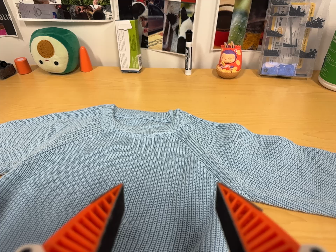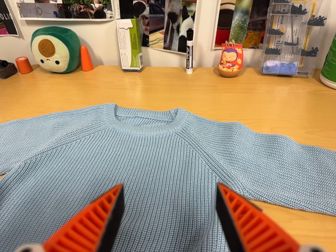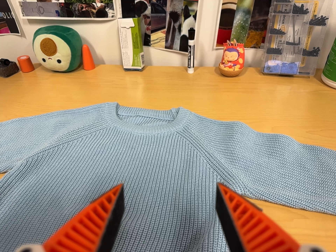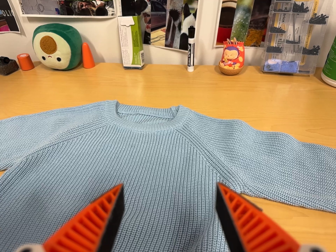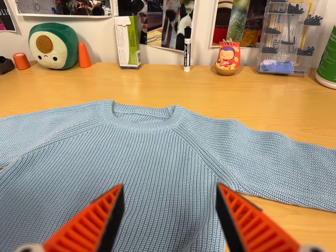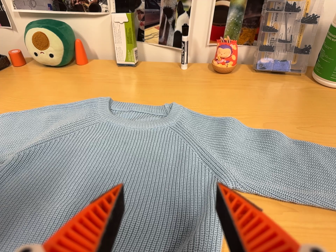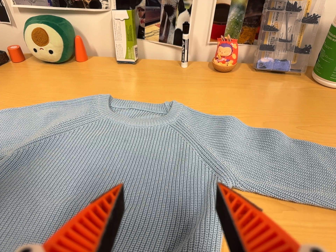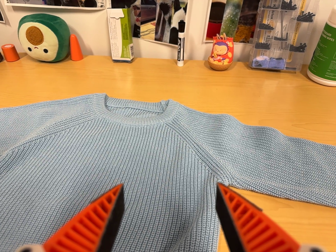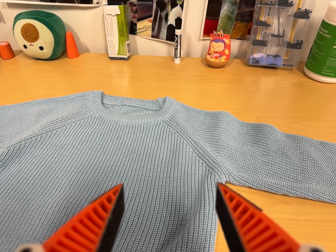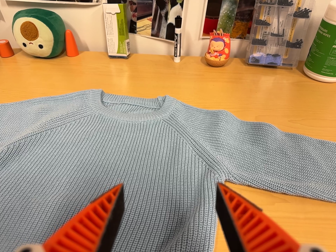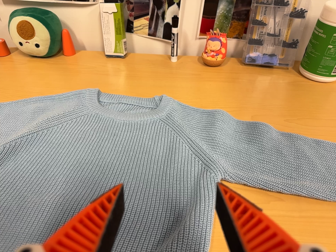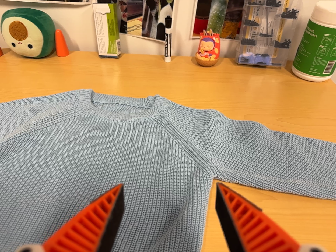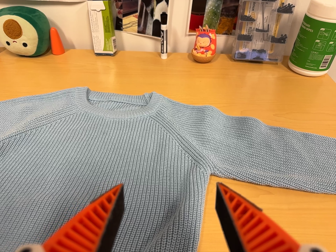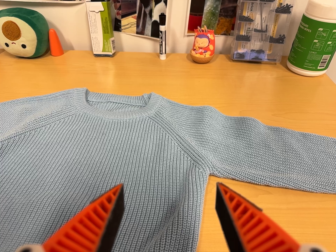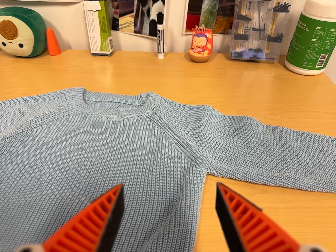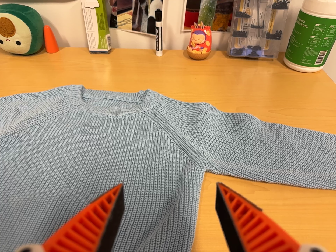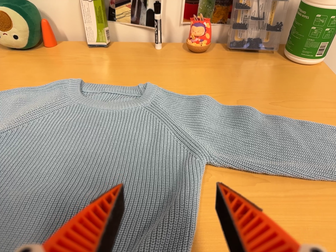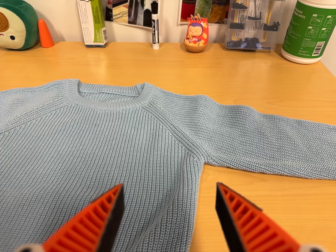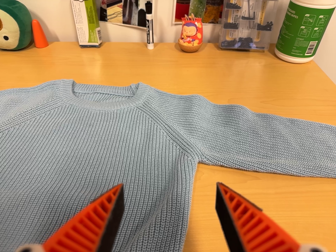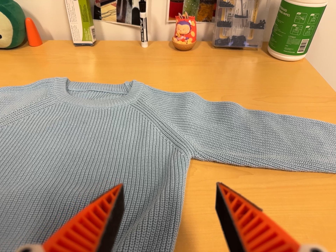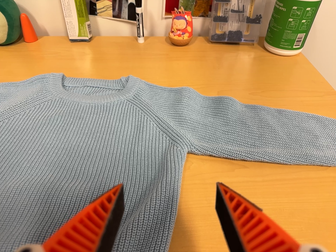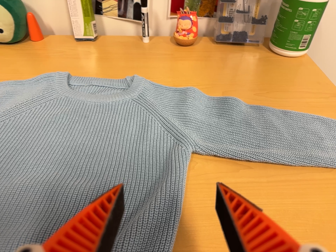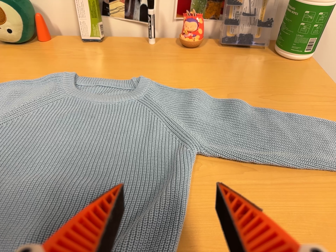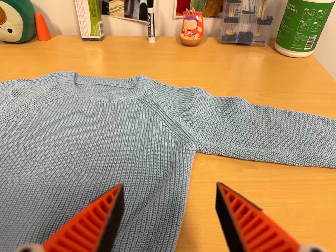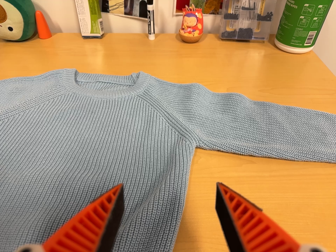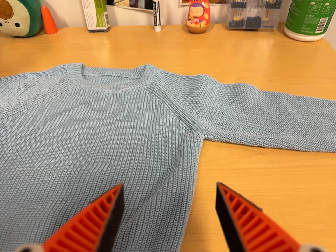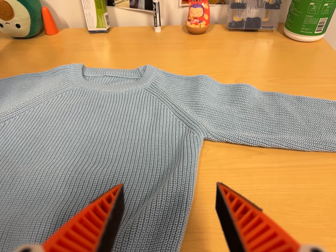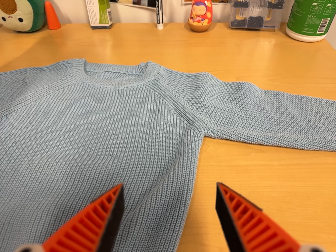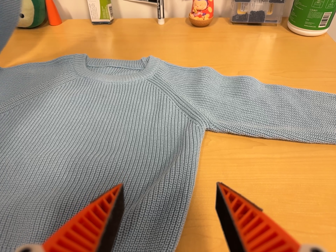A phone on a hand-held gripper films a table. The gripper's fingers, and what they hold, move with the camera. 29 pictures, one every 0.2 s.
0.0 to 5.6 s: The camera travels toward the bottom of its view, about 5 cm, so close, fixed things drift upward.
The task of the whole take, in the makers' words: left arm across.
The film runs forward here.
